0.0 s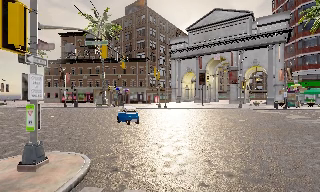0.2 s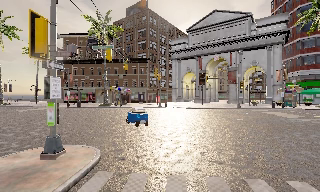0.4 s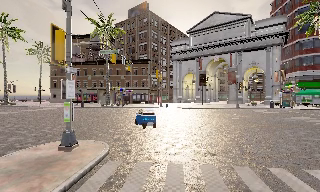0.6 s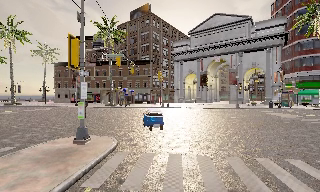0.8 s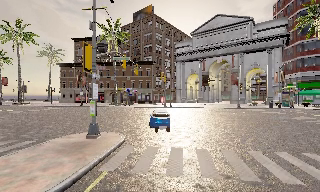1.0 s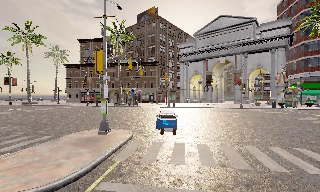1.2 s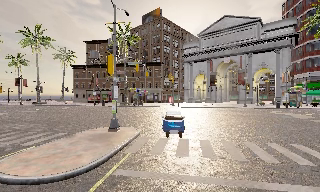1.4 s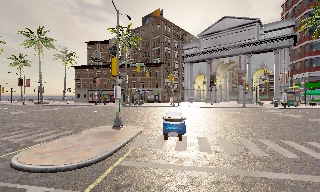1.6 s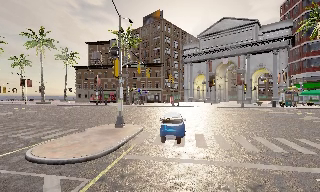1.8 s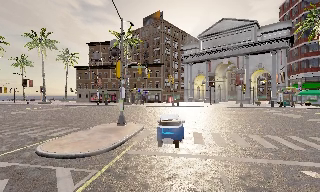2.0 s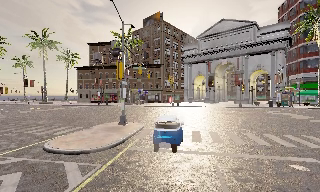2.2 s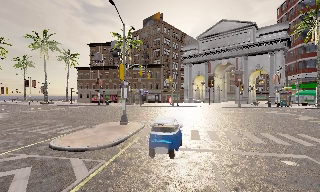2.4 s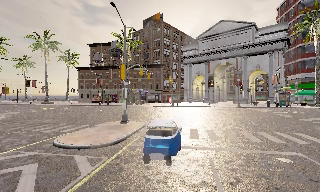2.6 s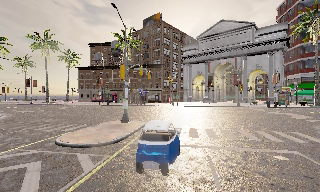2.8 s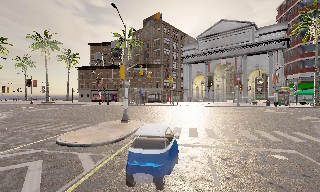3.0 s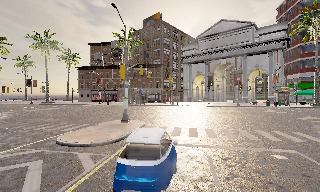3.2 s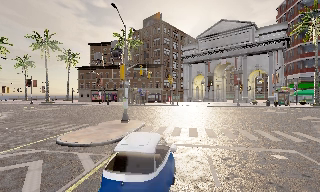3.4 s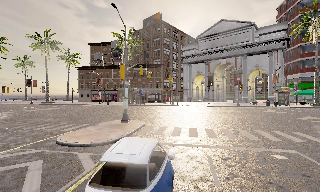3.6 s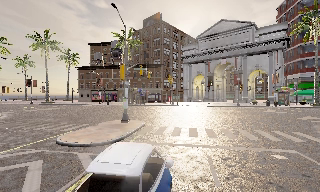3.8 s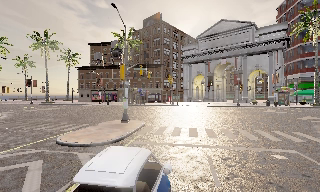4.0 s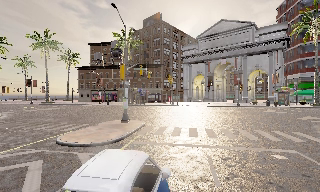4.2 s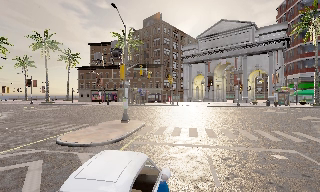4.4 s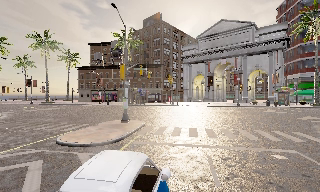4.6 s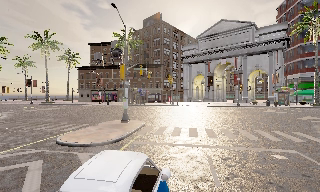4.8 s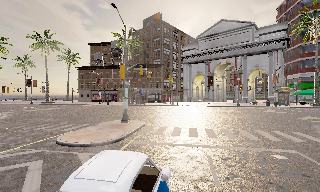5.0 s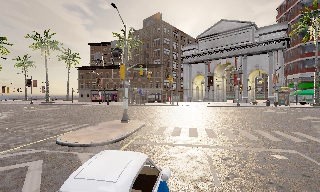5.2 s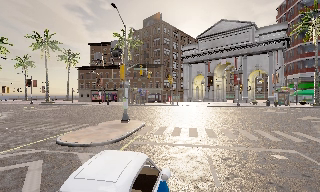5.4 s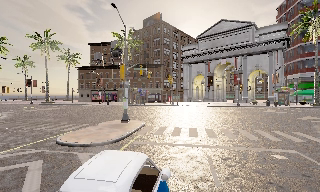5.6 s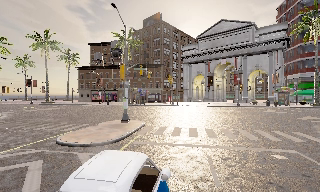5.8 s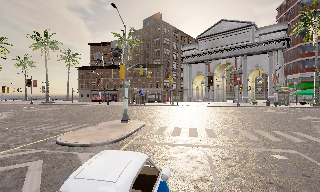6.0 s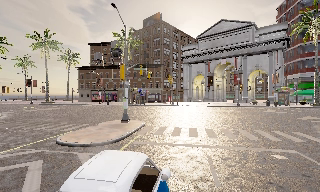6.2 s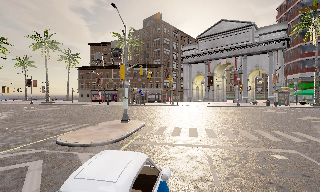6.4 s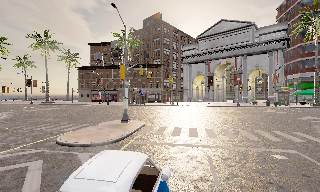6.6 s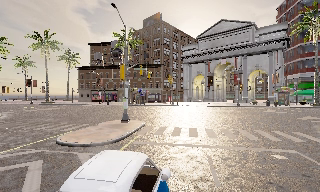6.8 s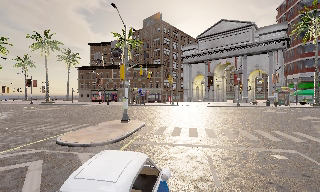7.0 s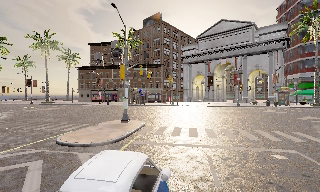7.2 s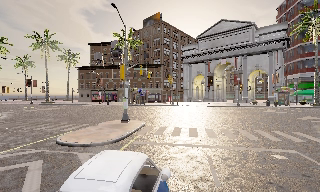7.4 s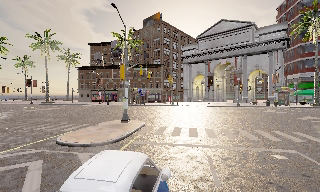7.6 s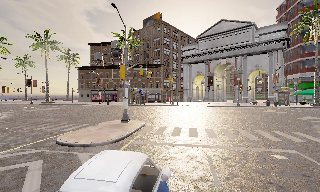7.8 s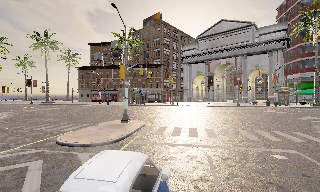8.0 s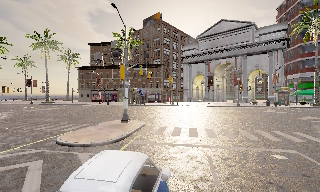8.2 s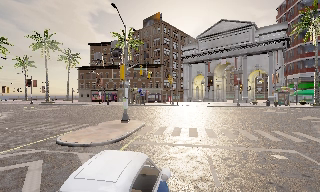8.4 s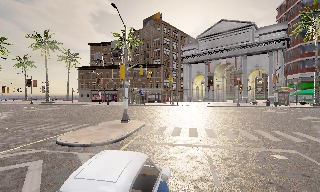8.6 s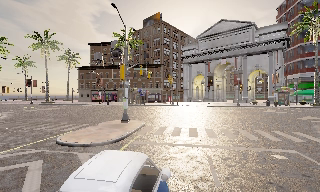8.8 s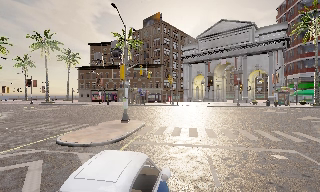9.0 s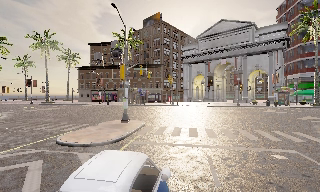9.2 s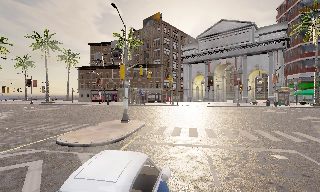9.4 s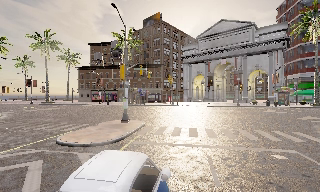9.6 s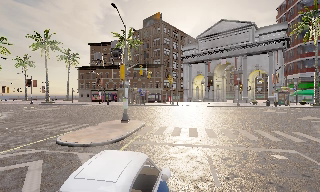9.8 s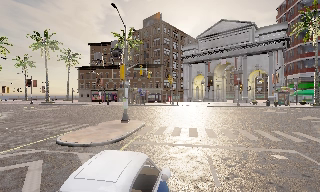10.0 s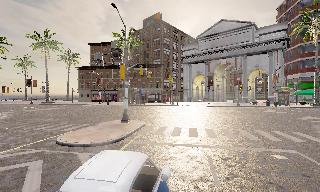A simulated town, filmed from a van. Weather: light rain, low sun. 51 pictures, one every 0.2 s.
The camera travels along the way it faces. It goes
backward.
0.0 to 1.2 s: The camera travels backward, about 5 m, so what stands in front gets smaller.
1.2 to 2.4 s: The camera travels backward, about 2.5 m, so what stands in front gets smaller. It loses speed.
2.4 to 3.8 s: The camera shifts only a little, or ends up much as it began.
3.8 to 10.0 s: The camera keeps its place and its aim.
The film runs backward here.
